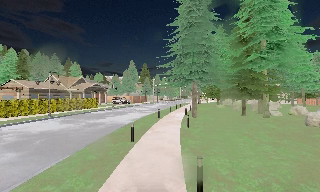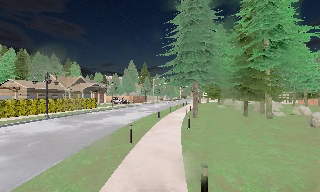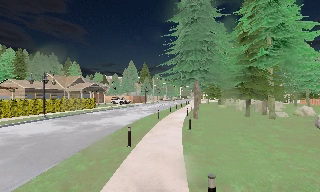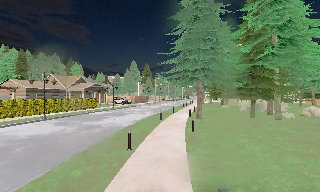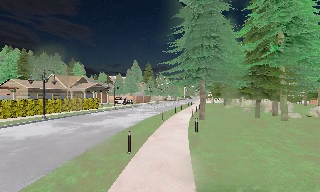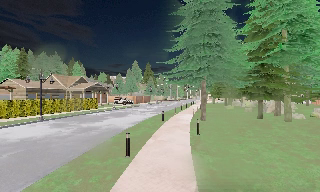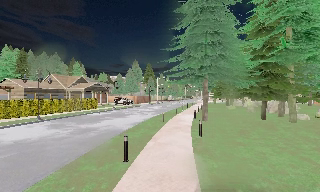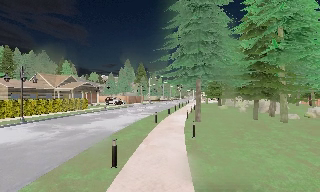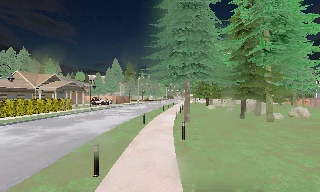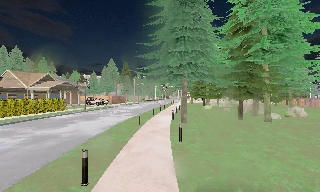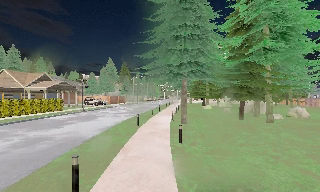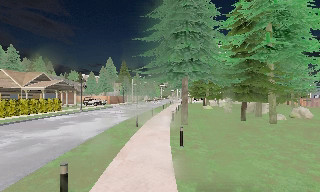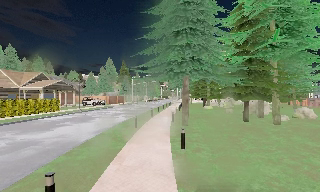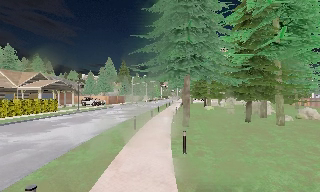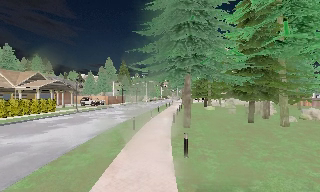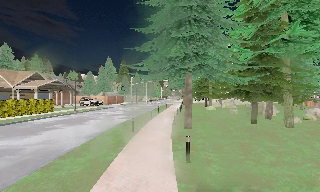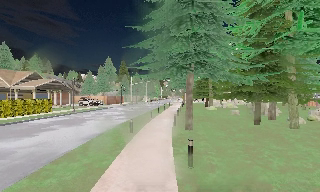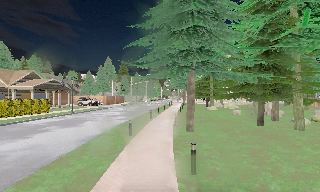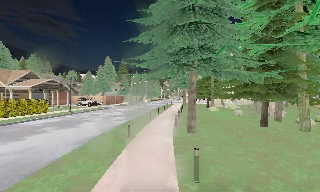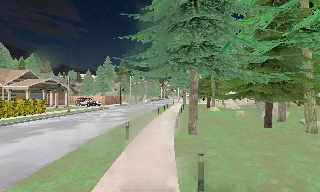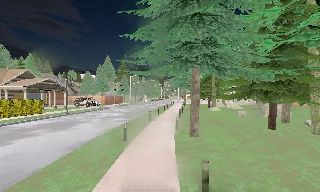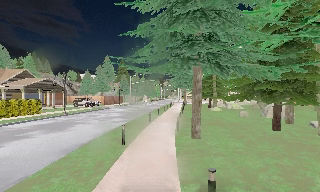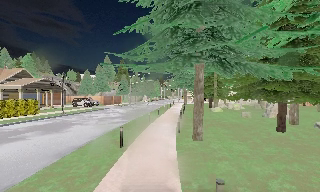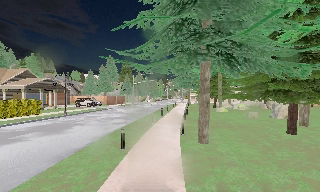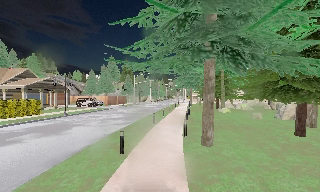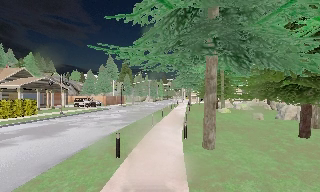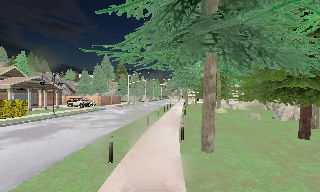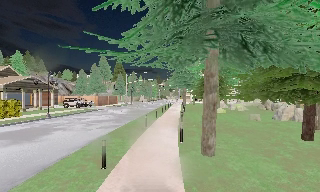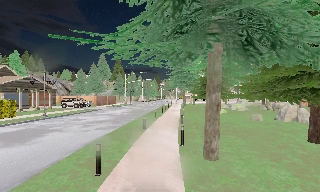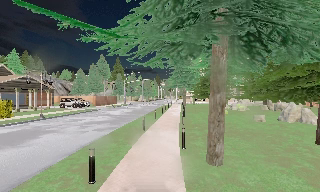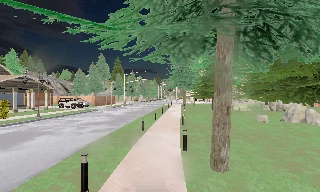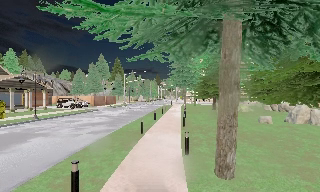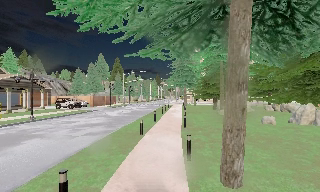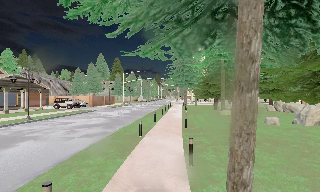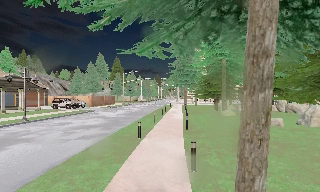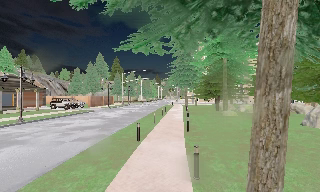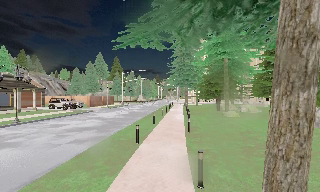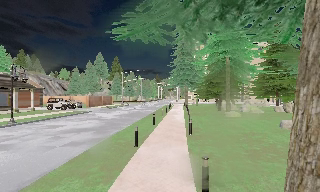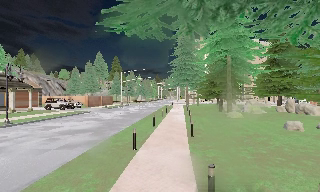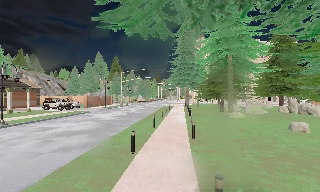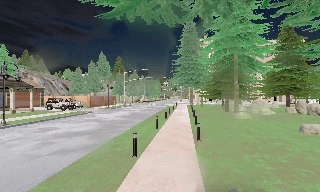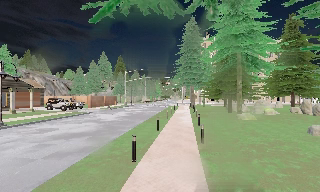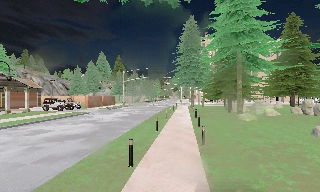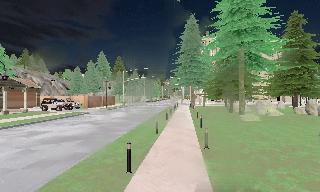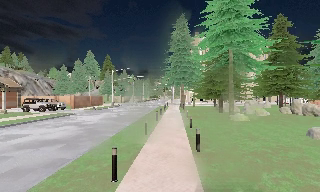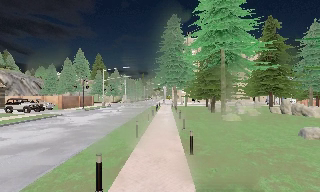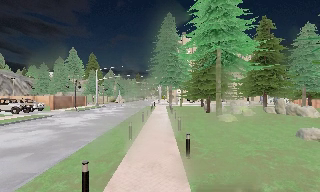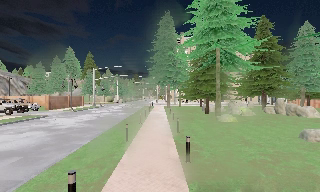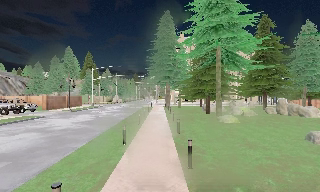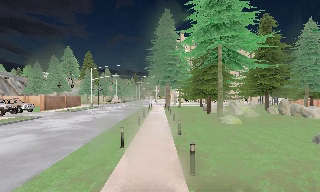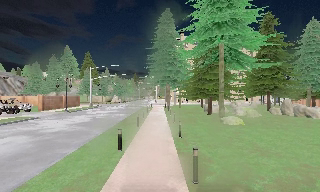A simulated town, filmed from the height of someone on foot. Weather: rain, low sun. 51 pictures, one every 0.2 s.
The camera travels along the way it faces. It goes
forward.
0.0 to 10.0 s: The camera pans to its right, which is clockwise from overhead, by about 15 degrees. It travels forward, about 20 m, so what stands in front looms larger.
The film runs forward here.
